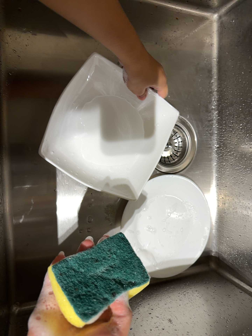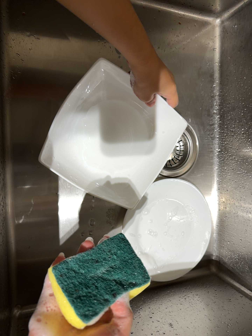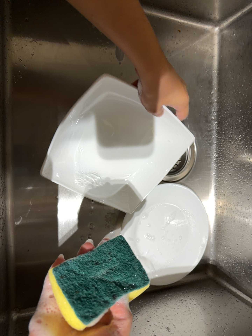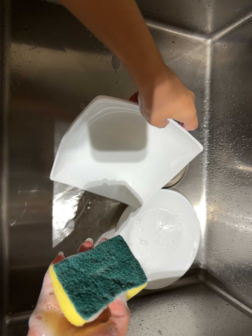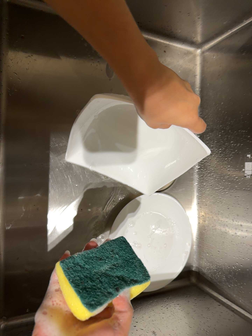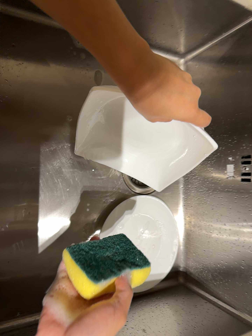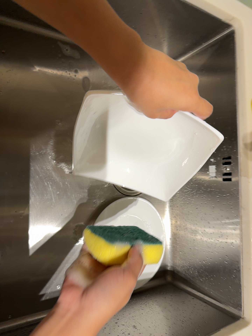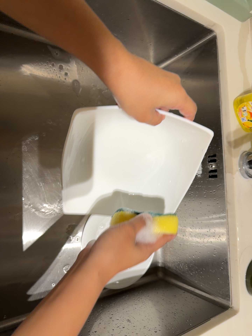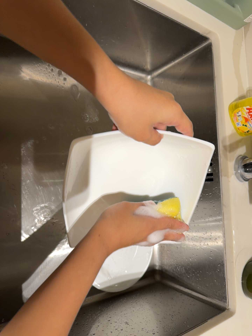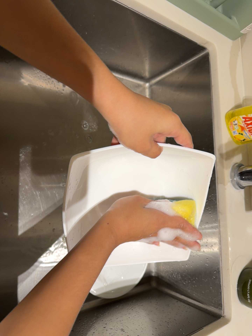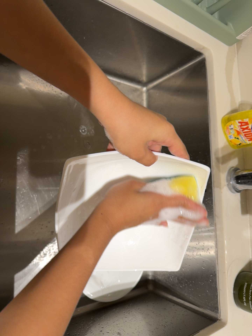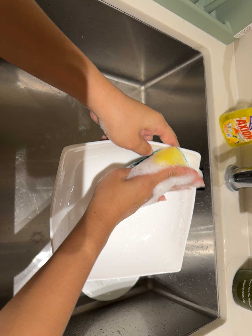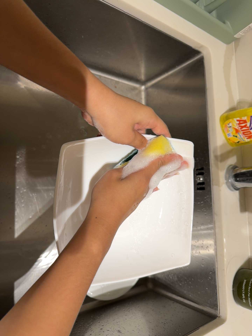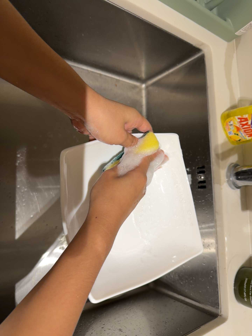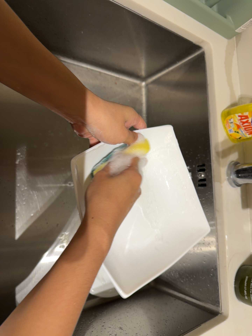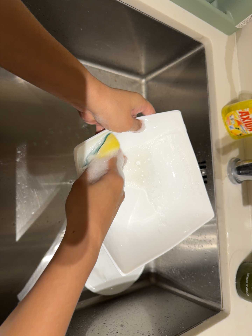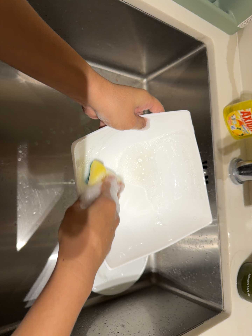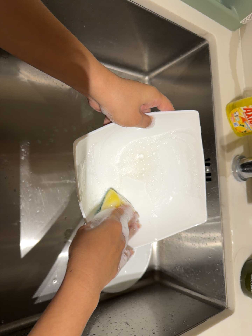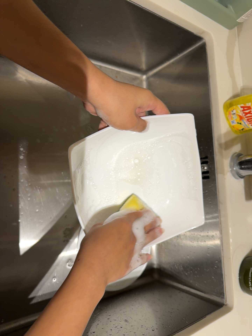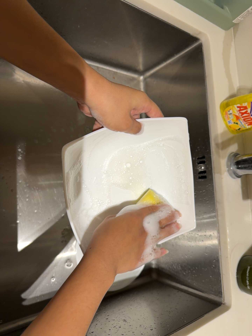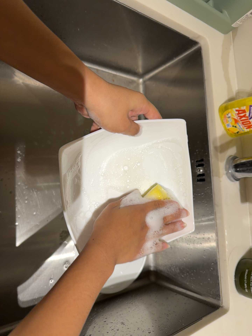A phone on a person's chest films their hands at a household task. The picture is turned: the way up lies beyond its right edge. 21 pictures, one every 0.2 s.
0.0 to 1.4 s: The camera swings to its right by about 15 degrees, and the scene slides to the left. It travels backward, about 9 cm, so what stands in front gets smaller.
1.4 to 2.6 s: The camera shifts only a little, or ends up much as it began.
2.6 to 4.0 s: The camera keeps its place and its aim.
The film runs forward here.
